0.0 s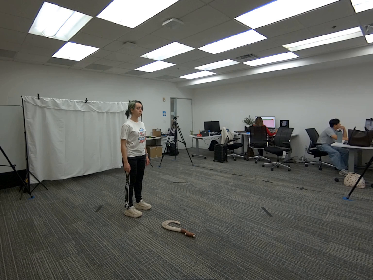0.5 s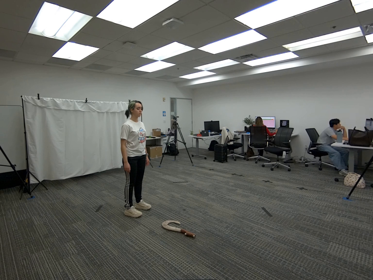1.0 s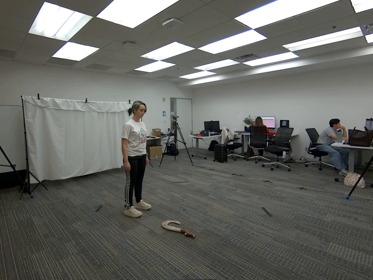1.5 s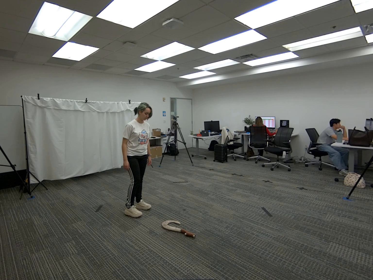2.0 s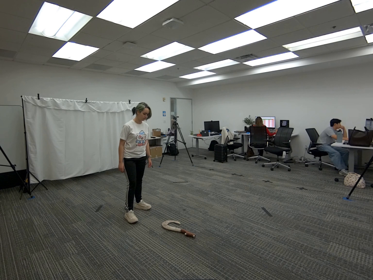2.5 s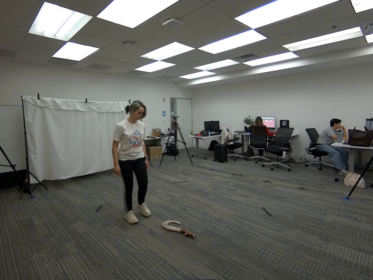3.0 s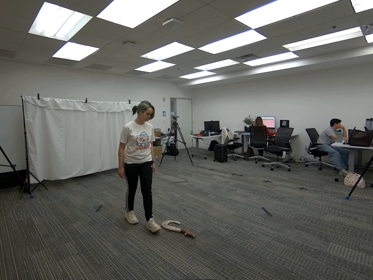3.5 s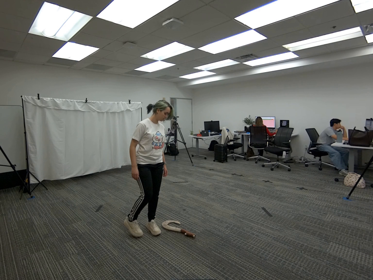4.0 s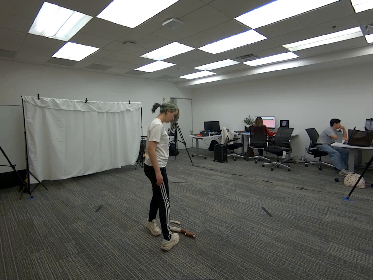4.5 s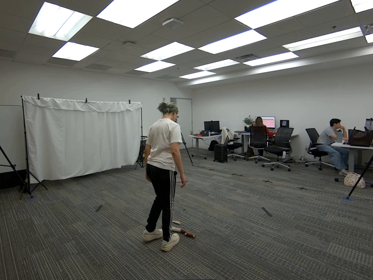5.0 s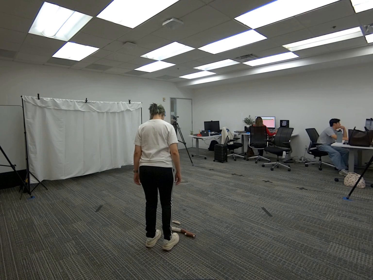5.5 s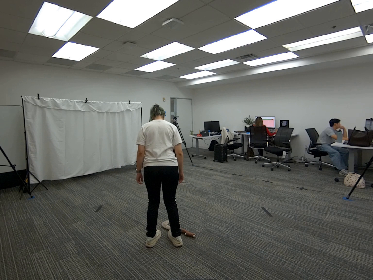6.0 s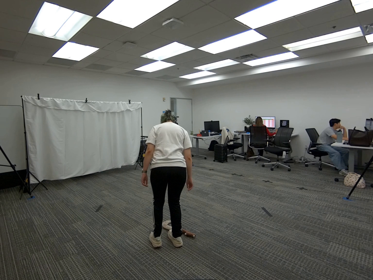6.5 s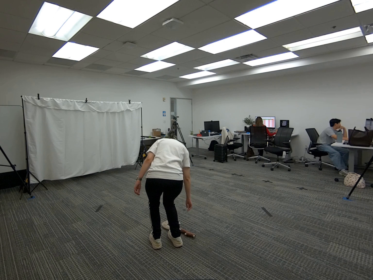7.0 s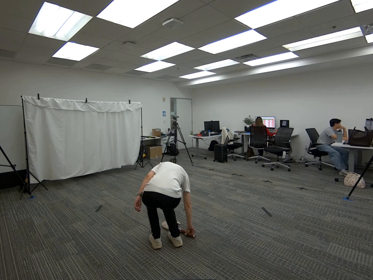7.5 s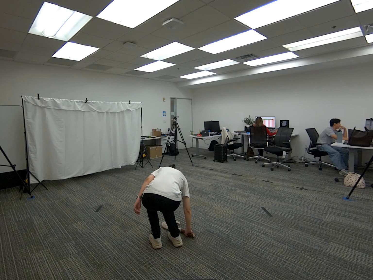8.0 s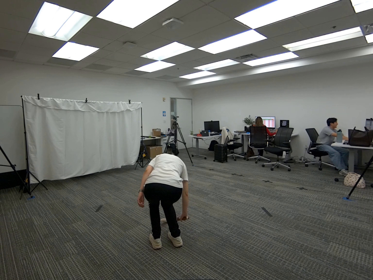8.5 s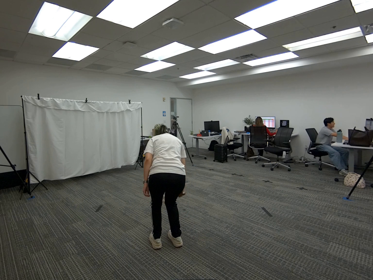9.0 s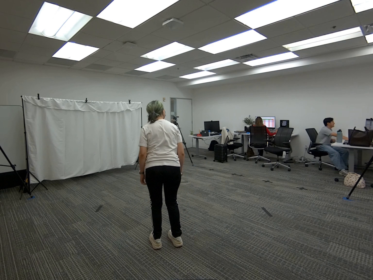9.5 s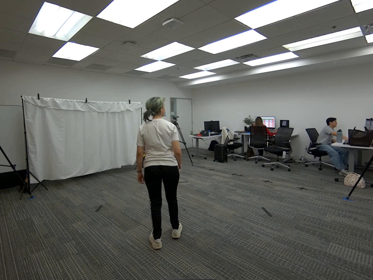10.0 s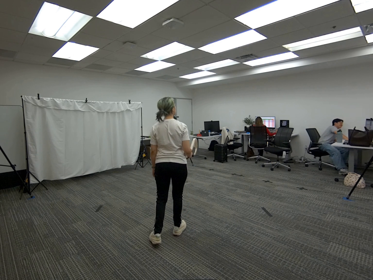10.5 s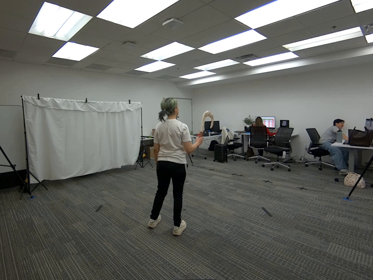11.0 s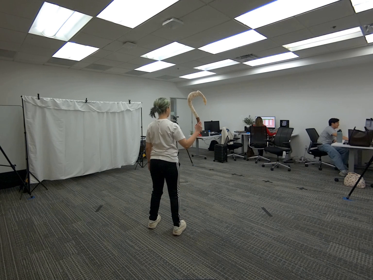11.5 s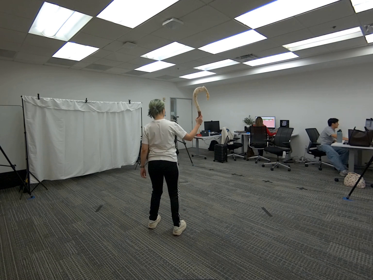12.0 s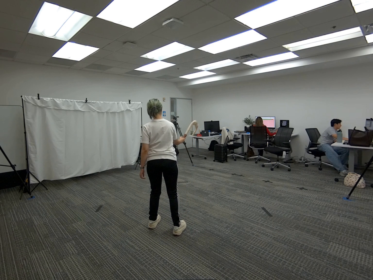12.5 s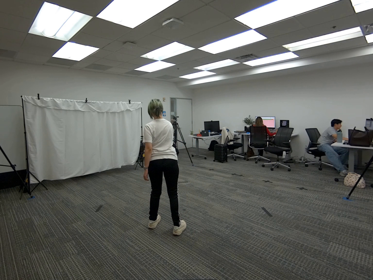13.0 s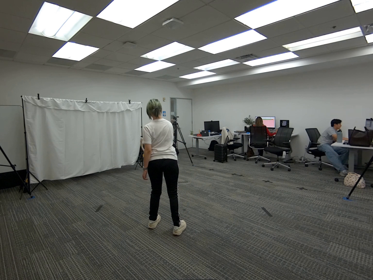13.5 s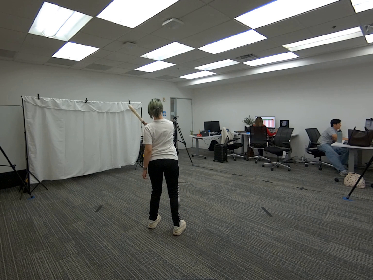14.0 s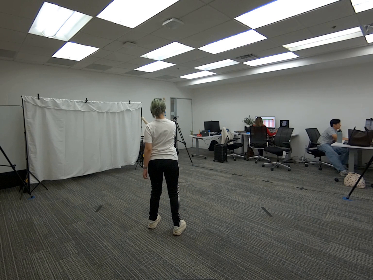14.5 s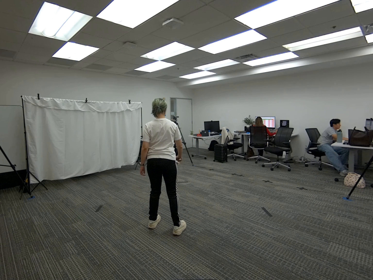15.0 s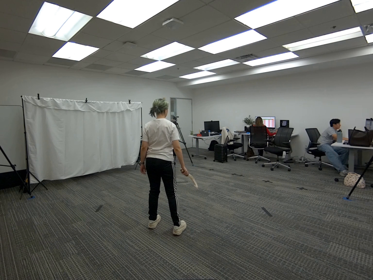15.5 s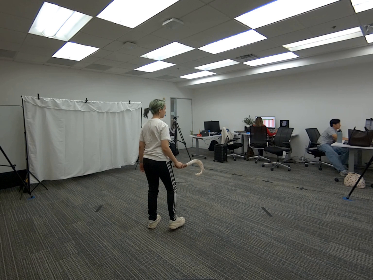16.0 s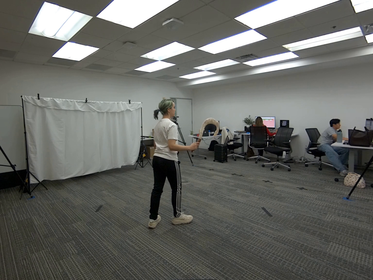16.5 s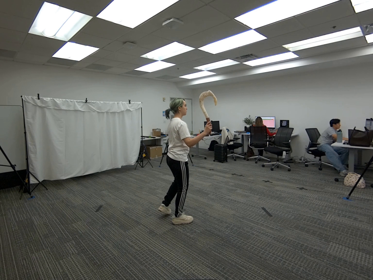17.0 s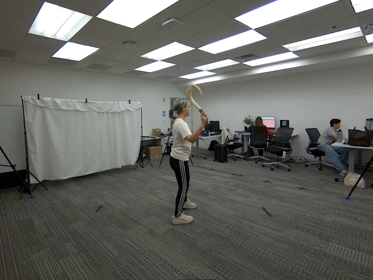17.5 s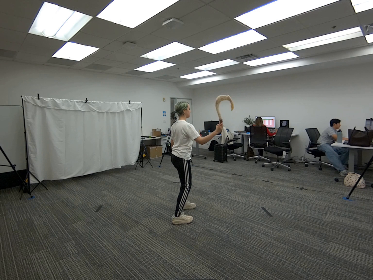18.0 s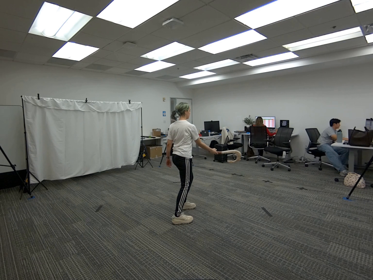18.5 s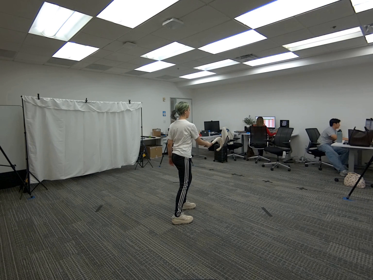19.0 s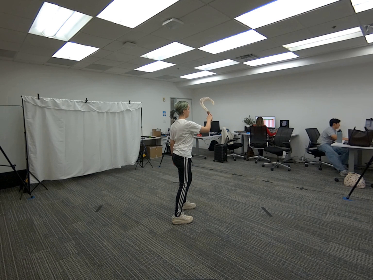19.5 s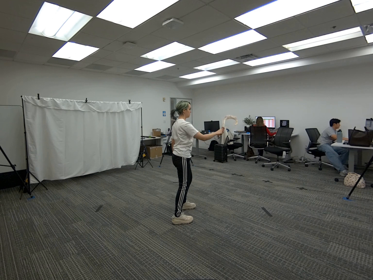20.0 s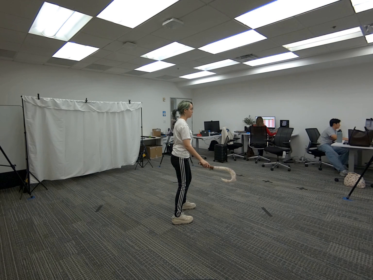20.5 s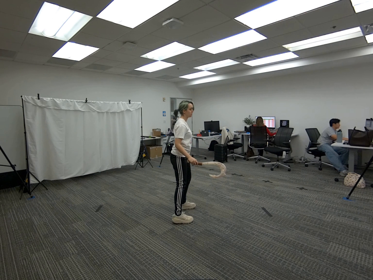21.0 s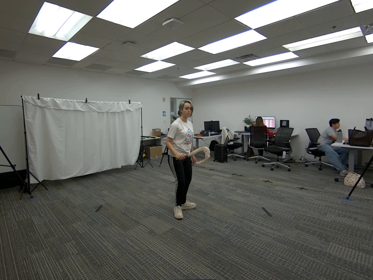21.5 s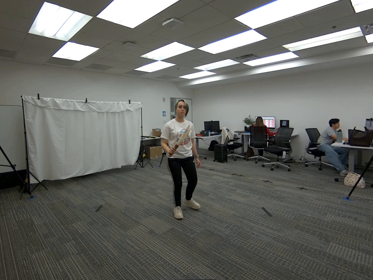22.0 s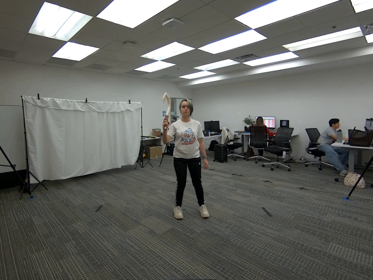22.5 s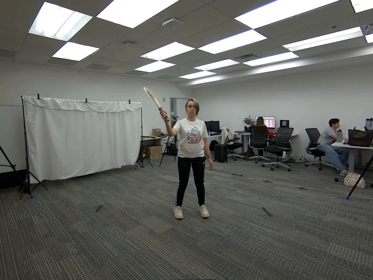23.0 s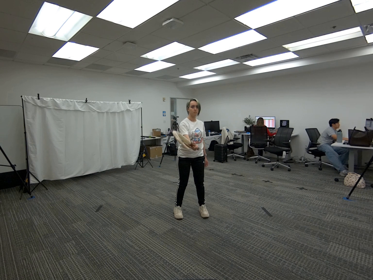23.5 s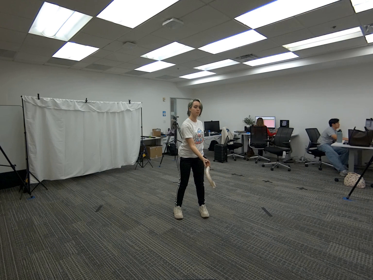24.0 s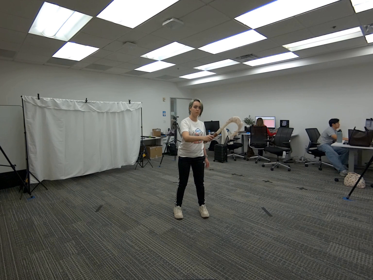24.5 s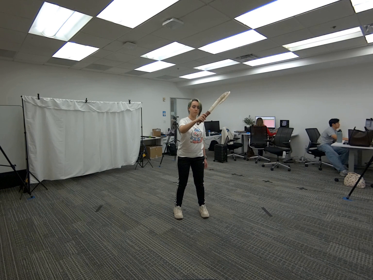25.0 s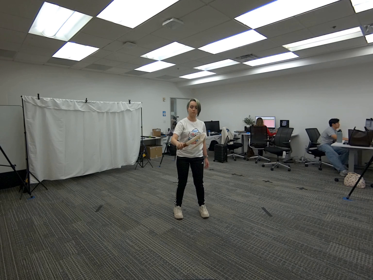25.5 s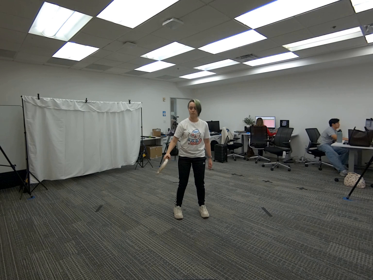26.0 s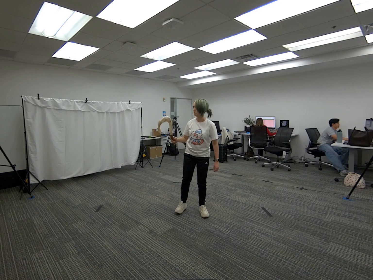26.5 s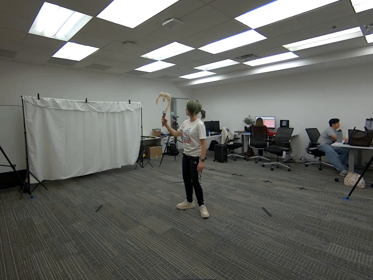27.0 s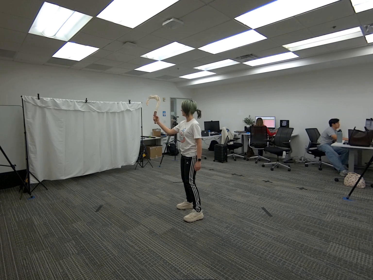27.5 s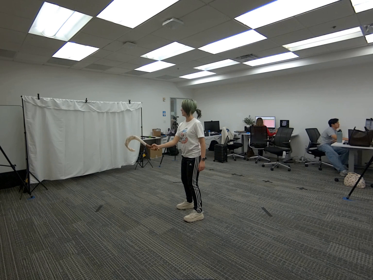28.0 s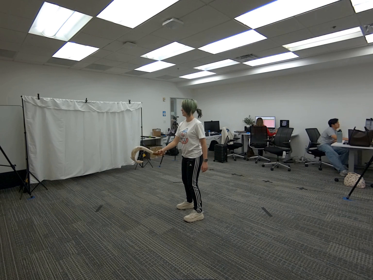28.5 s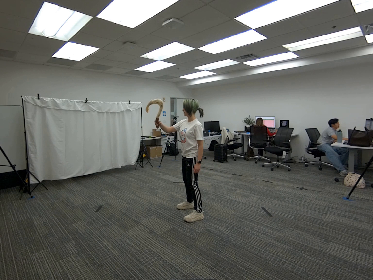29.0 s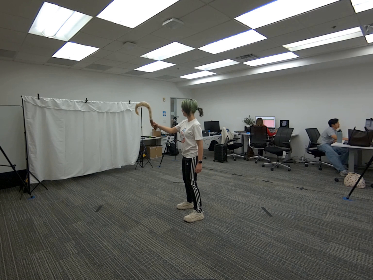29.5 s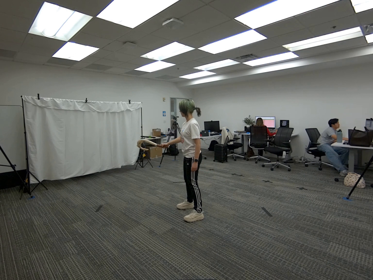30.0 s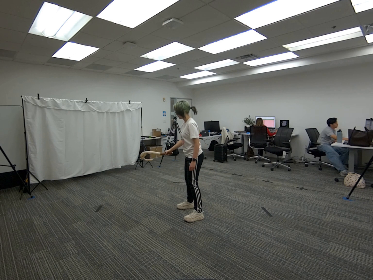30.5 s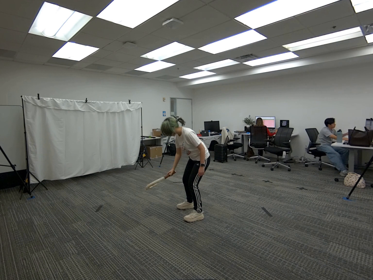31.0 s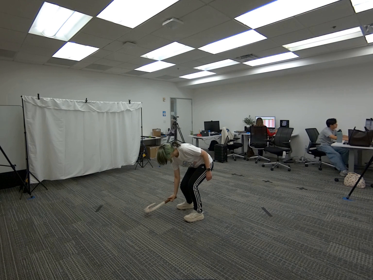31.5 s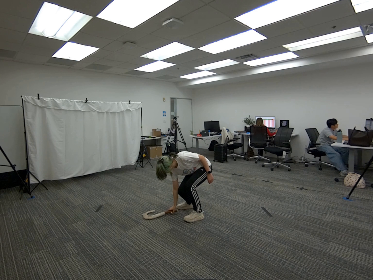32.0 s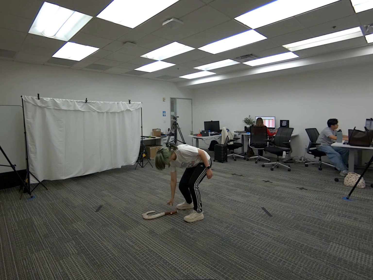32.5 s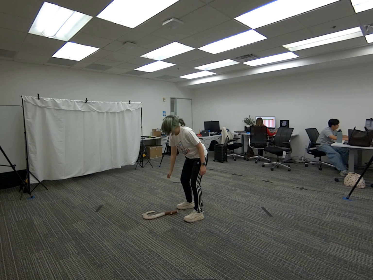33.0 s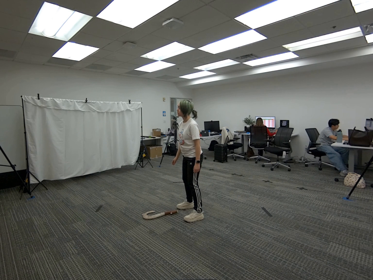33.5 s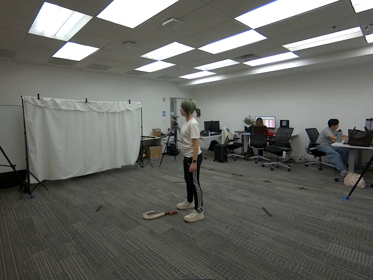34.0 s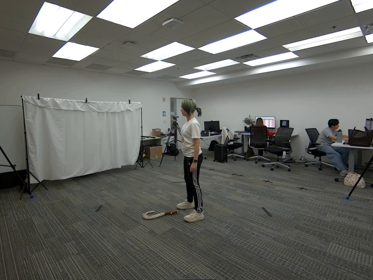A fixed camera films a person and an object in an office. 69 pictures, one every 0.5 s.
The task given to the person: Walk over to the Big Fish Hook on the ground and use your right hand to pick up the Big Fish hook and proceed to create invisible X's as you turn so that all camera views can see the hook.
